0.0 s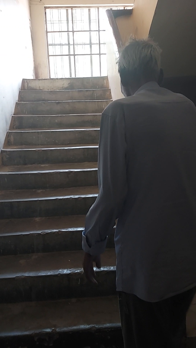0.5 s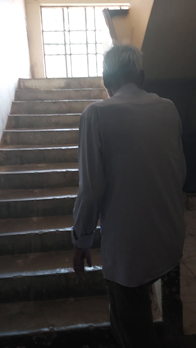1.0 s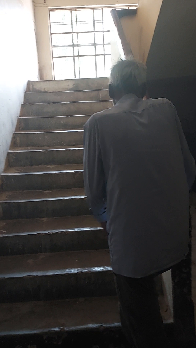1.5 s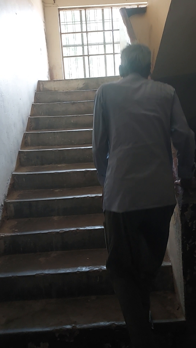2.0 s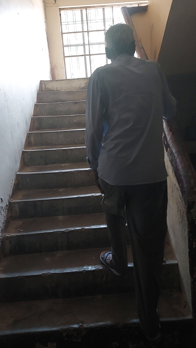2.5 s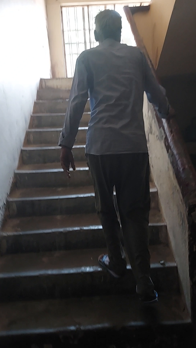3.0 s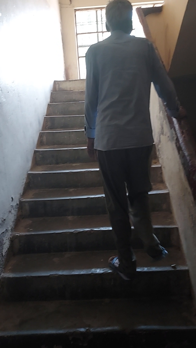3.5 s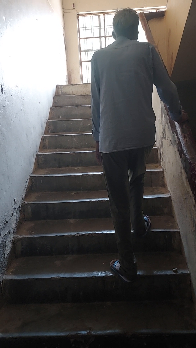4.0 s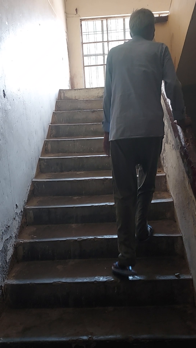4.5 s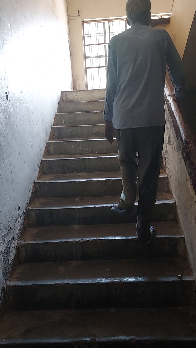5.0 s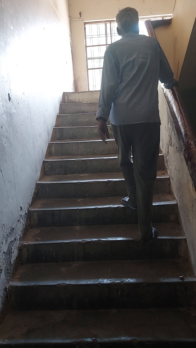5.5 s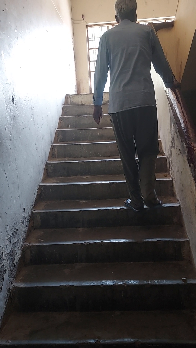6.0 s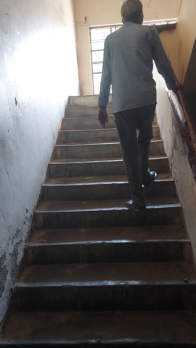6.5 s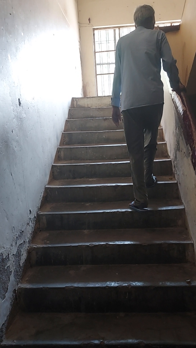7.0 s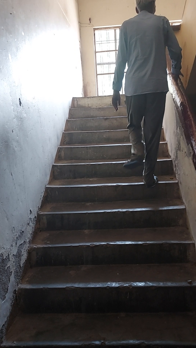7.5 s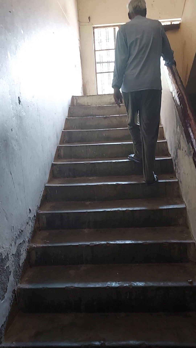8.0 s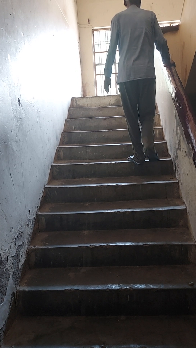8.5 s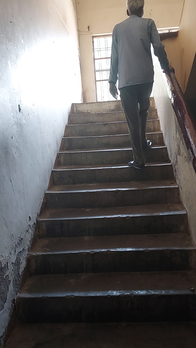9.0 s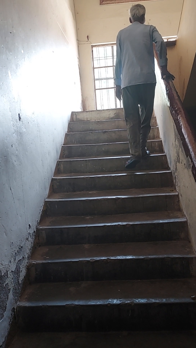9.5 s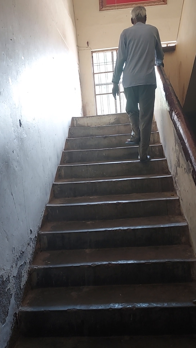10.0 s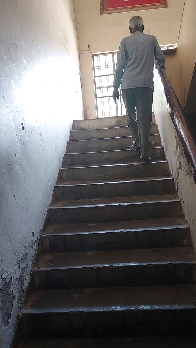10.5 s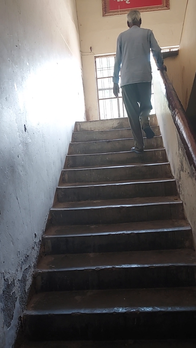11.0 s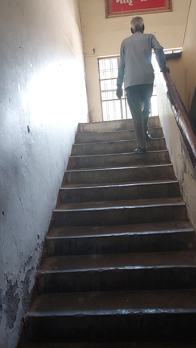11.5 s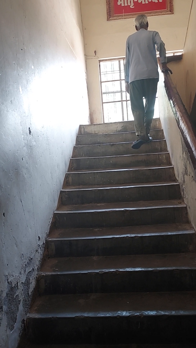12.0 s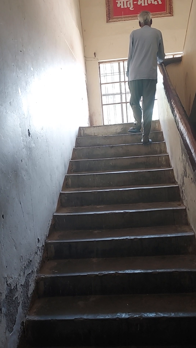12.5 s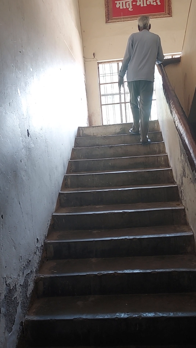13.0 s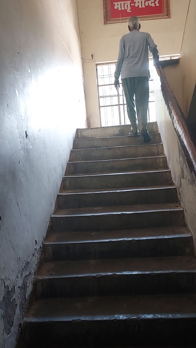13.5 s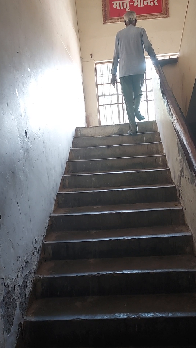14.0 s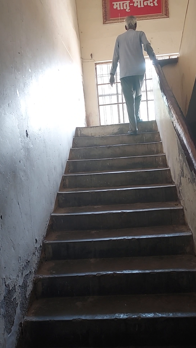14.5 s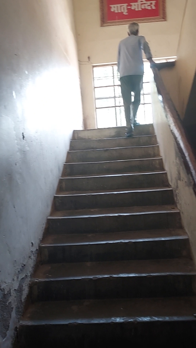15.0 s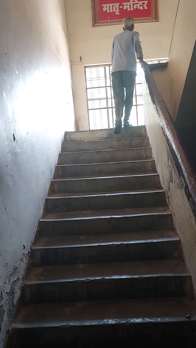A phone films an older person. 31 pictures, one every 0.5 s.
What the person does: Climbing stairs.
